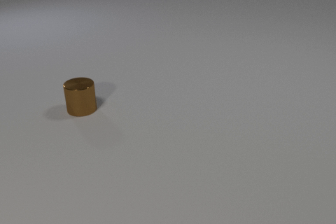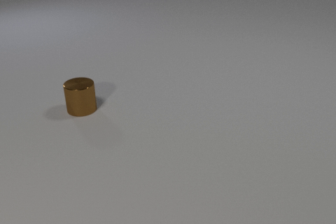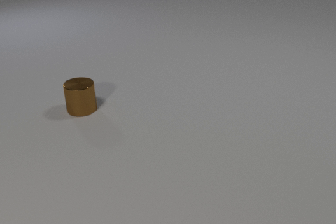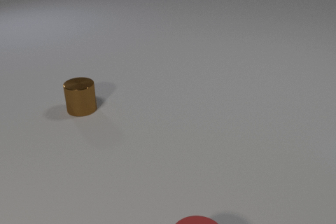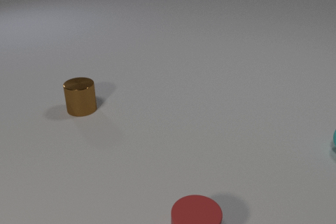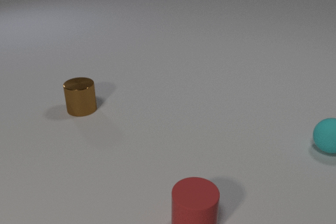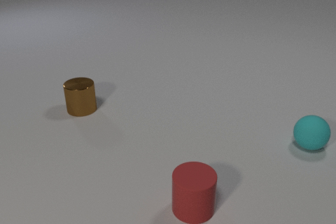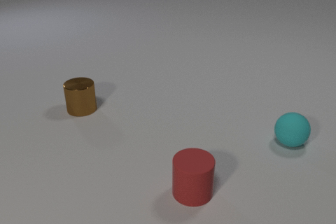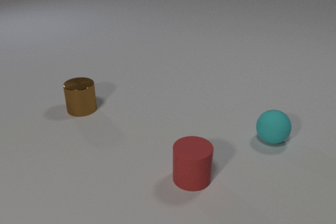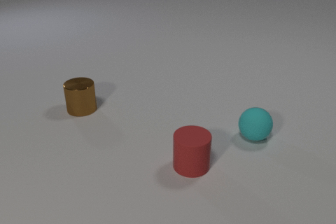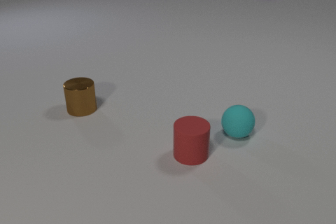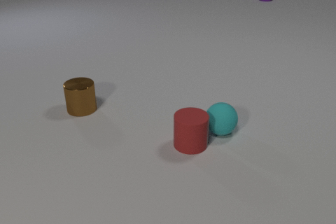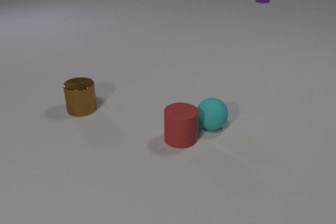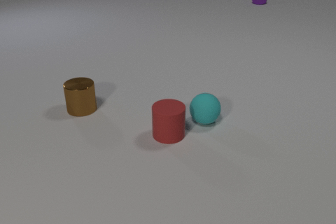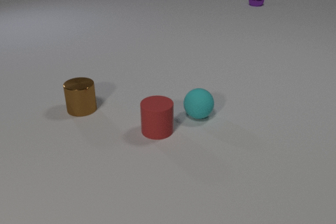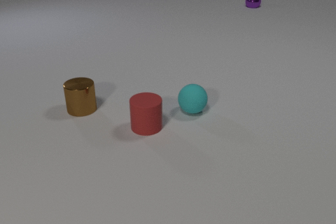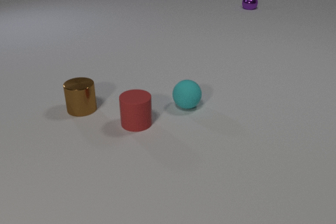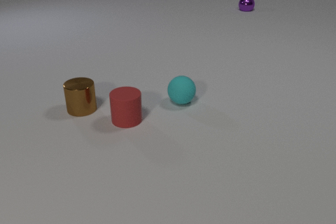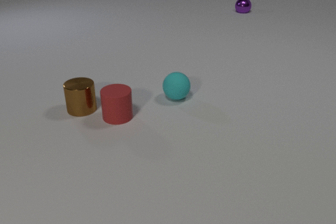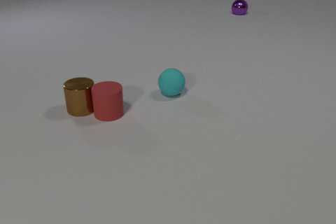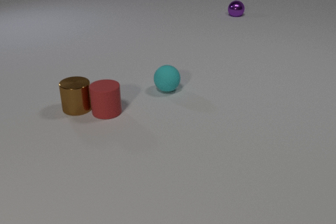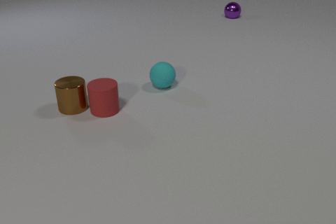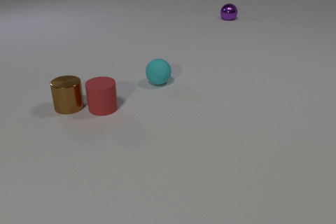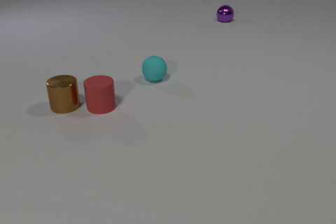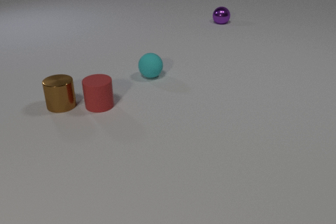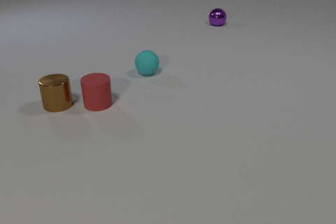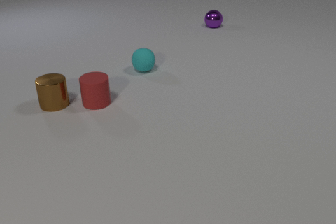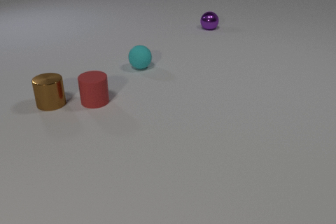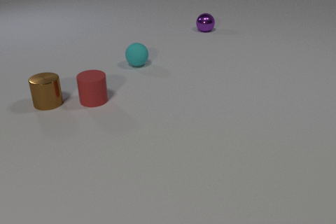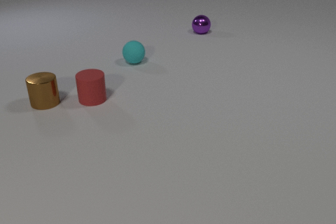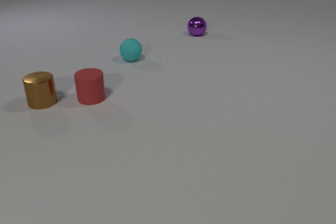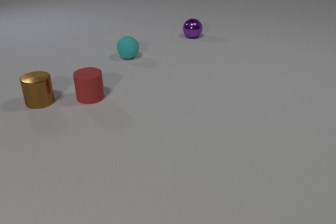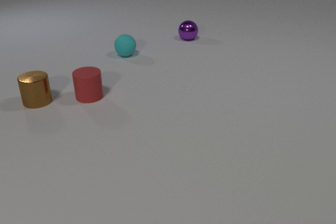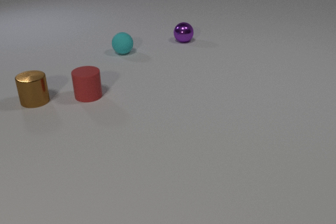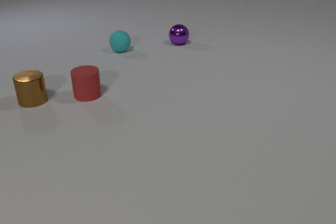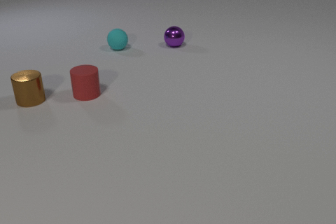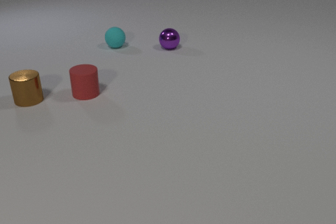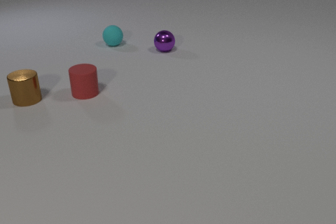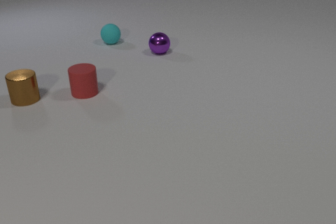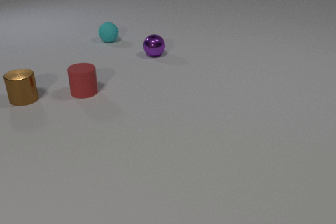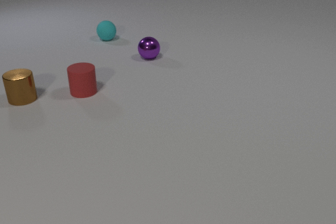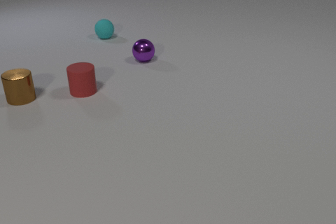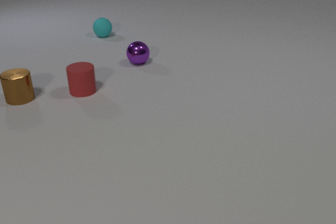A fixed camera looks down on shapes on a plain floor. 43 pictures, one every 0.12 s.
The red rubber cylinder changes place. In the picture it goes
away from the camera.
The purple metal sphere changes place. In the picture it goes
toward the camera.
0.00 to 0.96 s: The red rubber cylinder comes in at the bottom edge, slides away from the camera. The cyan rubber sphere comes in at the right edge, rolls to the left.
0.96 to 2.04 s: The red rubber cylinder slides away from the camera and to the left. The cyan rubber sphere rolls to the left and away from the camera. The purple metal sphere comes in at the top edge, rolls toward the camera and to the left. The red rubber cylinder and the cyan rubber sphere collide.
2.04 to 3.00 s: The red rubber cylinder slides away from the camera and to the left. The cyan rubber sphere rolls away from the camera and to the left. The brown metal cylinder slides to the left and away from the camera. The purple metal sphere rolls toward the camera and to the left. The red rubber cylinder and the brown metal cylinder collide.
3.00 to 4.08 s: The red rubber cylinder slides away from the camera and to the left. The cyan rubber sphere rolls away from the camera and to the left. The brown metal cylinder slides to the left and away from the camera. The purple metal sphere rolls toward the camera and to the left.
4.08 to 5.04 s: The red rubber cylinder slides away from the camera. The cyan rubber sphere rolls away from the camera. The brown metal cylinder slides to the left and away from the camera. The purple metal sphere rolls toward the camera and to the left.
Are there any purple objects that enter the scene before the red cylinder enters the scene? no.
What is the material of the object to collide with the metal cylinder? rubber.
How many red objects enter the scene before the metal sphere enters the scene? 1.
